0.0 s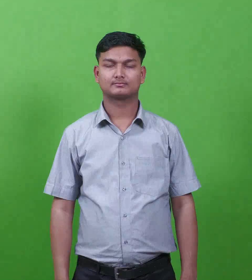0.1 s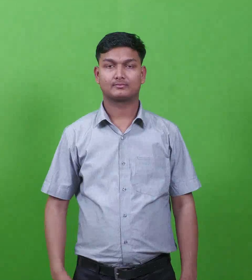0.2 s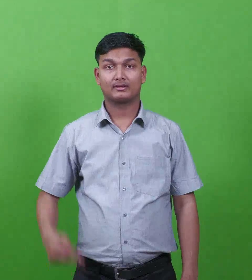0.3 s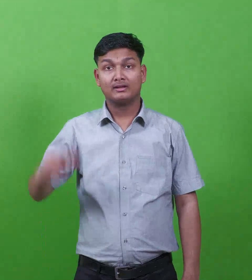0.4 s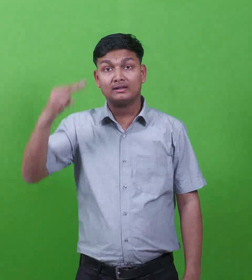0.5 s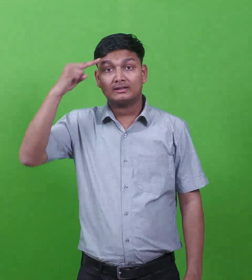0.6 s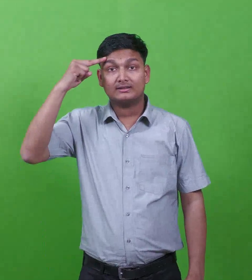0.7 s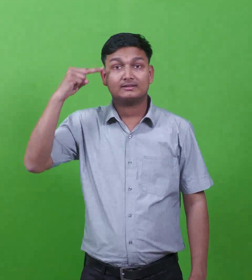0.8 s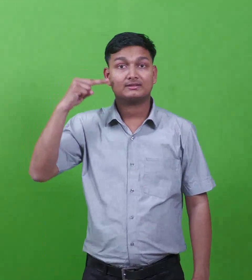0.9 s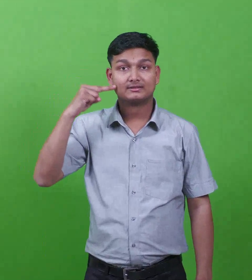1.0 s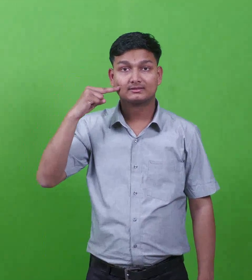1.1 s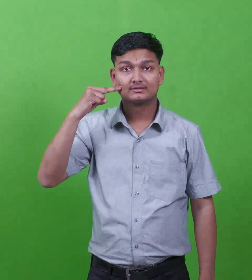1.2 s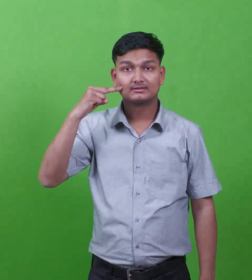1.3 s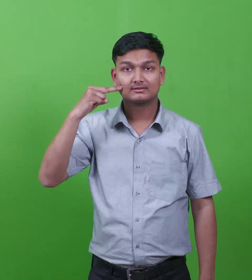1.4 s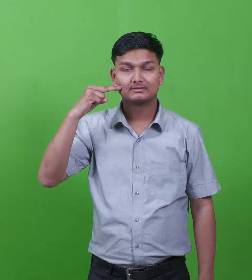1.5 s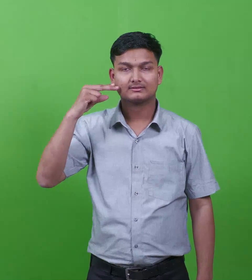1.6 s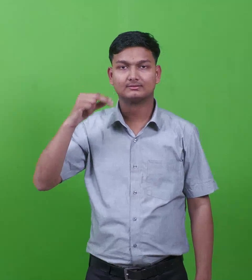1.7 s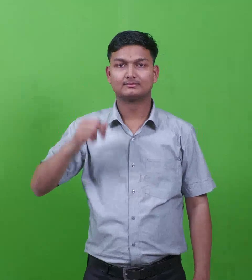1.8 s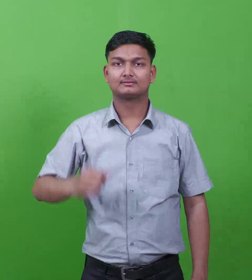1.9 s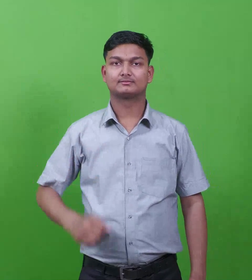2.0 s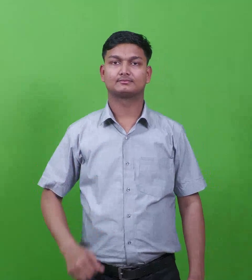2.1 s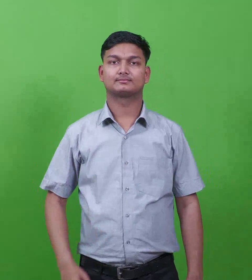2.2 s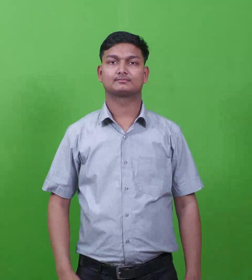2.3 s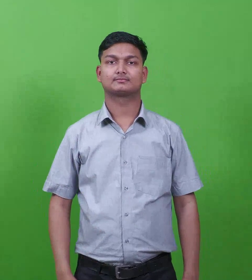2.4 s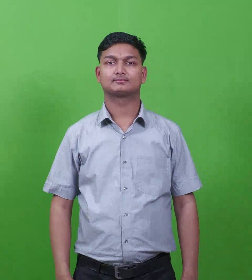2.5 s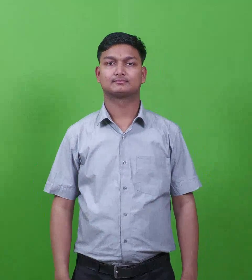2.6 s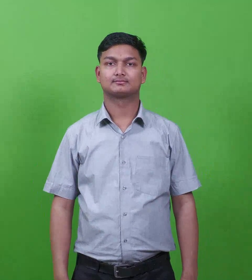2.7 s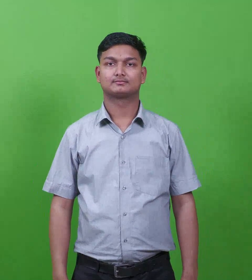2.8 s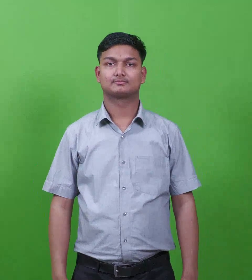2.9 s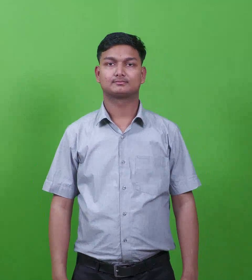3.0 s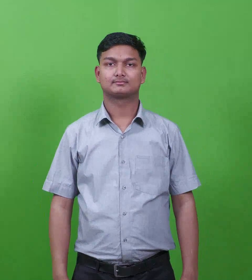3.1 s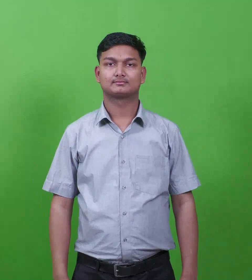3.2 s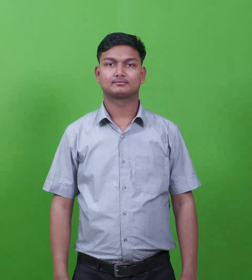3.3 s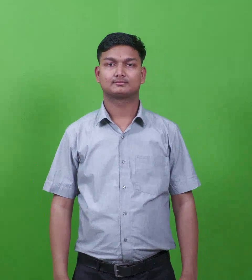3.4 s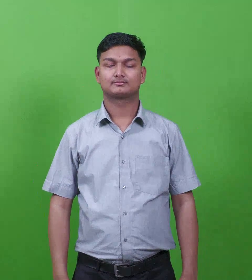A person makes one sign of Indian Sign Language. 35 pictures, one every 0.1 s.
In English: korazin
